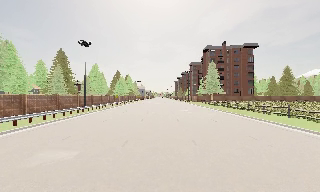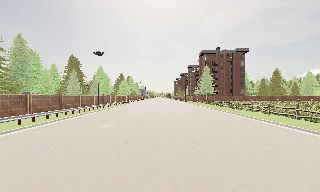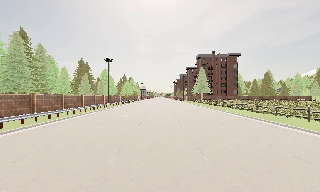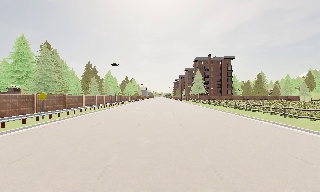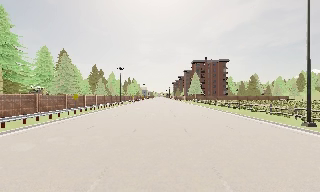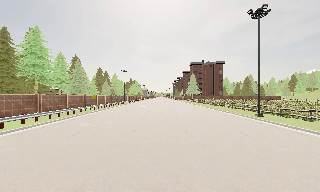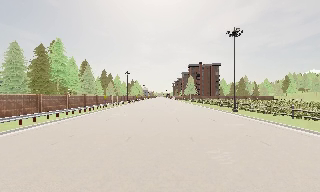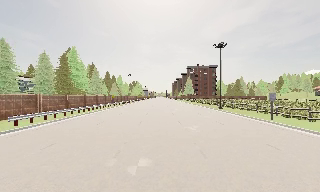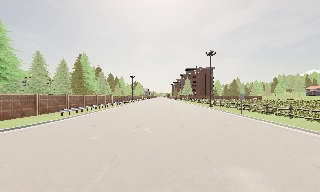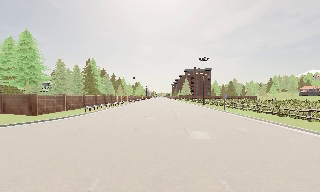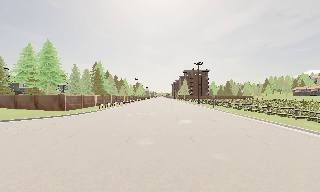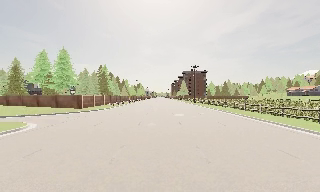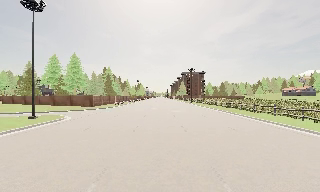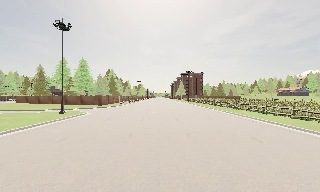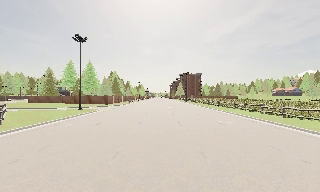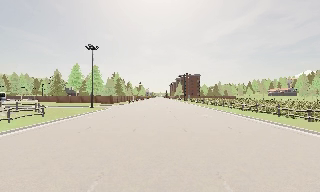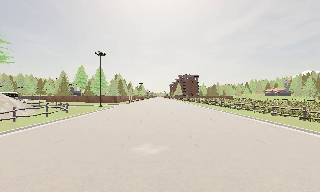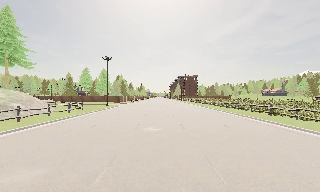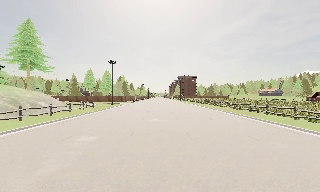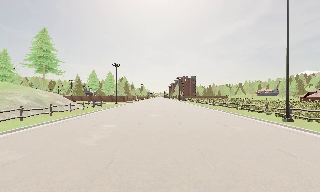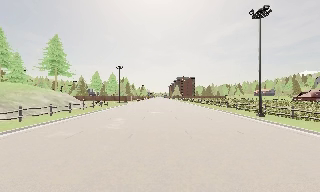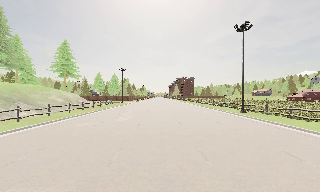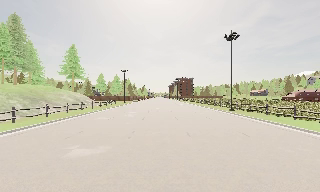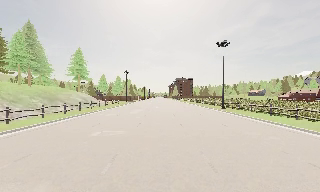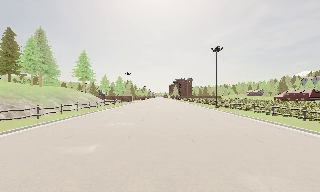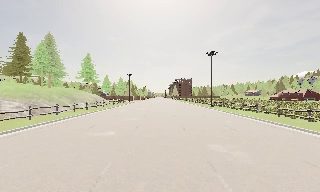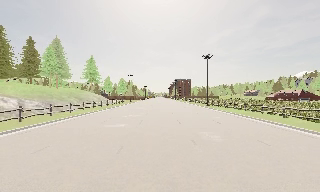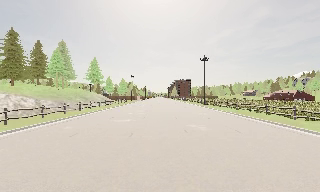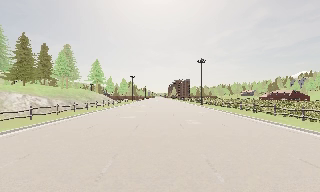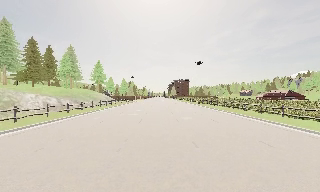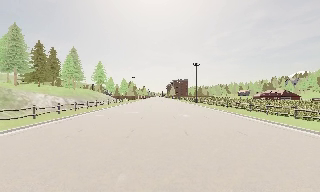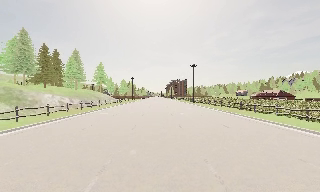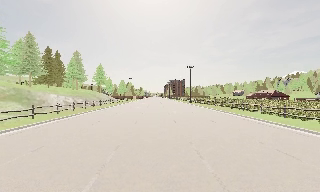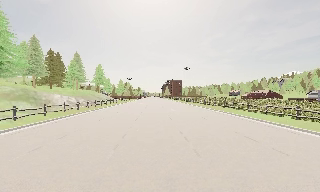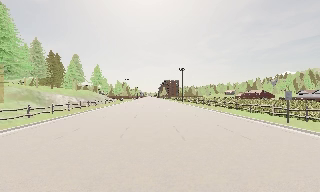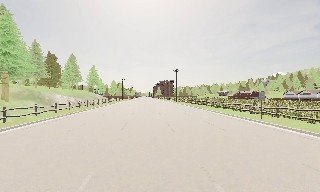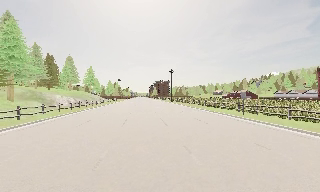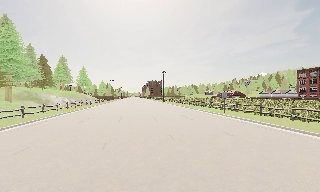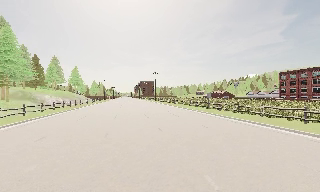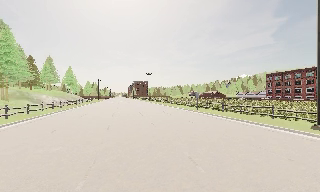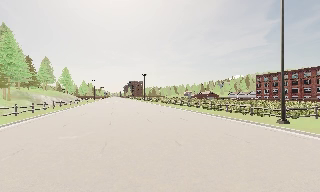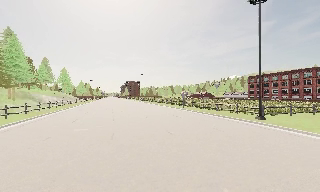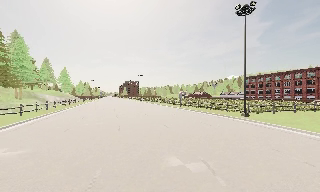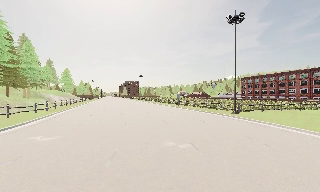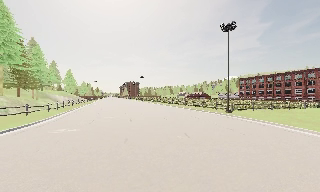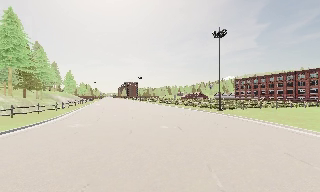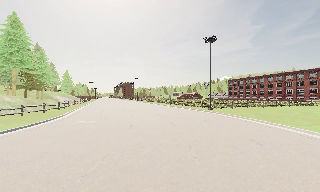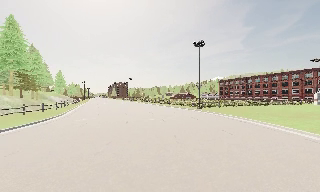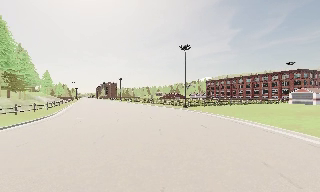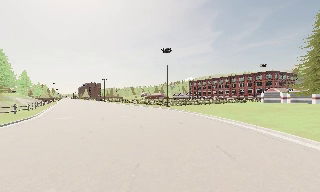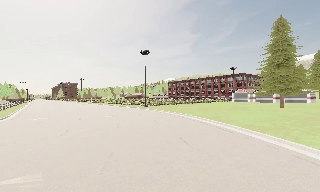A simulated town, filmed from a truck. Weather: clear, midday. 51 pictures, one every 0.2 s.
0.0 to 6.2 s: The camera travels backward, about 135 m, so what stands in front gets smaller. It loses speed.
6.2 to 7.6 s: The camera pans to its right, which is clockwise from overhead, by about 10 degrees. It travels backward, about 15 m, so what stands in front gets smaller.
7.6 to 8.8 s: The camera travels backward, about 13 m, so what stands in front gets smaller.
8.8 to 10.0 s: The camera swings to its right by about 20 degrees, and the scene slides to the left. It travels backward, about 11 m, so what stands in front gets smaller.
The film runs backward here.
